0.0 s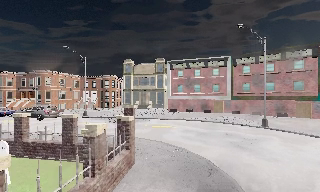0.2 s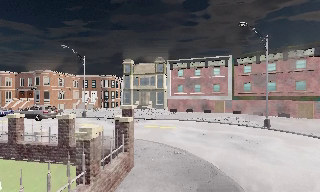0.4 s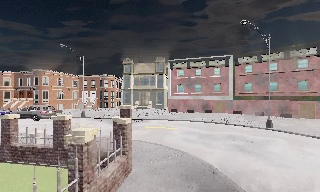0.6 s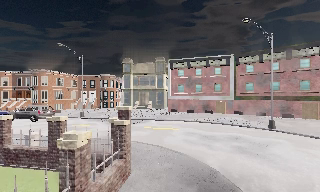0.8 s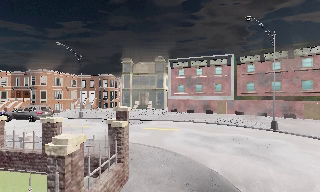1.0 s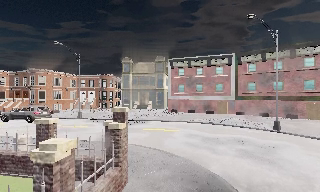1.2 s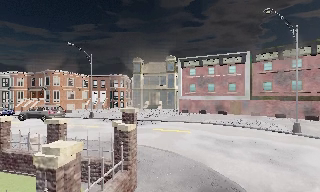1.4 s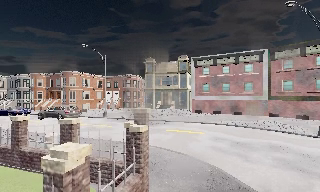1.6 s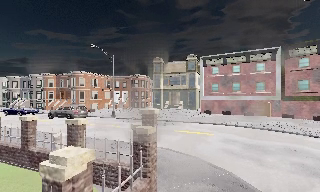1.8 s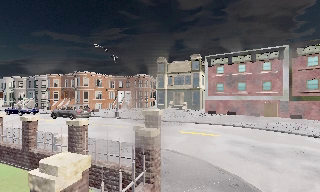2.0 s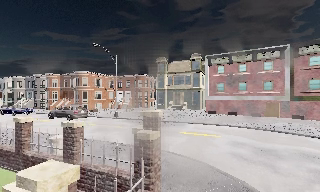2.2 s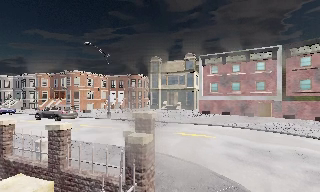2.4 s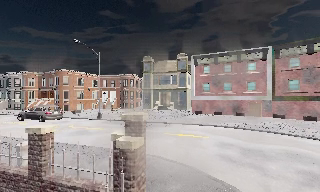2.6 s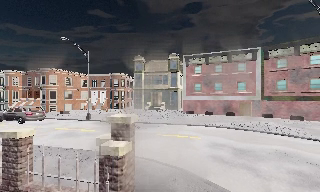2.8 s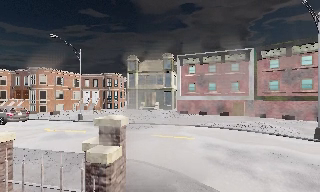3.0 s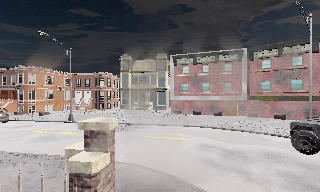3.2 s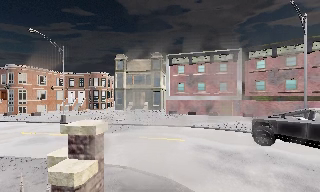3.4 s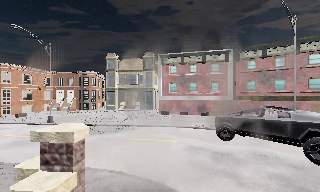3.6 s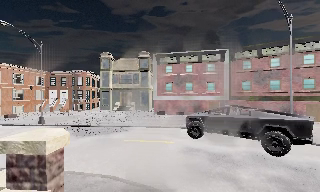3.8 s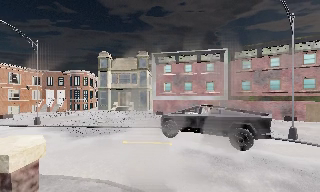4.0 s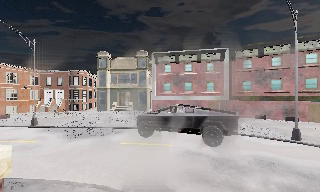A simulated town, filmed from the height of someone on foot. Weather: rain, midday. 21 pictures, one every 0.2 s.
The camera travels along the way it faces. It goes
forward.
0.0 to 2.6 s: The camera travels forward, about 3.5 m, so what stands in front looms larger.
2.6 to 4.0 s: The scene slides to the left, as the camera pans about 10 degrees to its right. It travels forward, about 2 m, so what stands in front looms larger.
The film runs forward here.
